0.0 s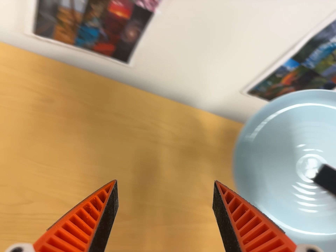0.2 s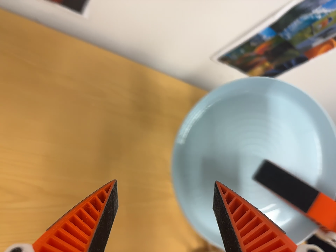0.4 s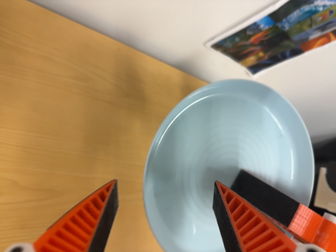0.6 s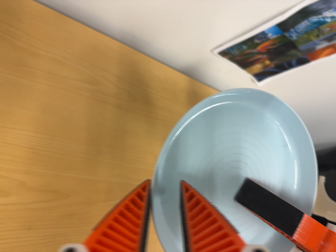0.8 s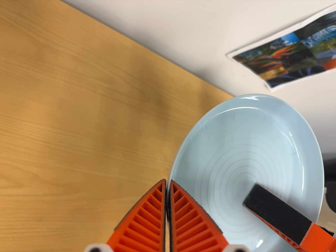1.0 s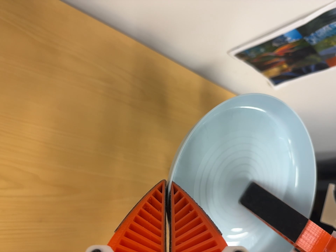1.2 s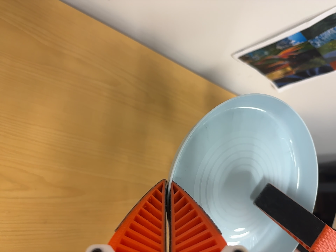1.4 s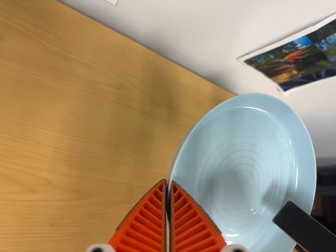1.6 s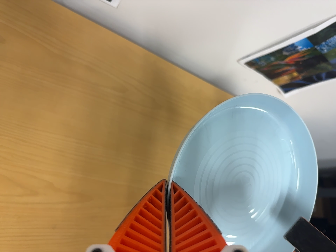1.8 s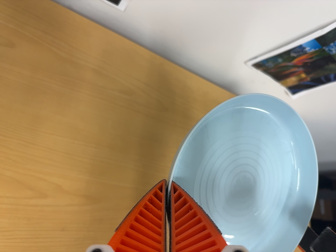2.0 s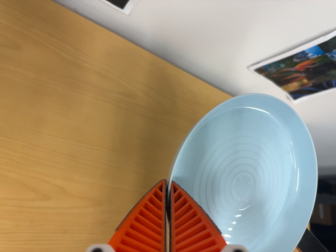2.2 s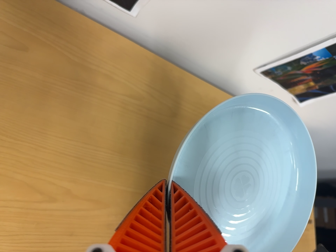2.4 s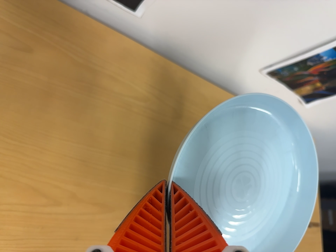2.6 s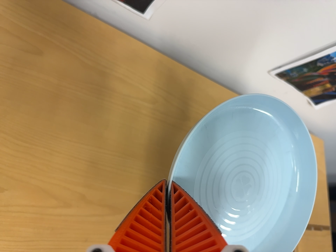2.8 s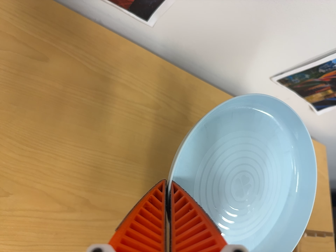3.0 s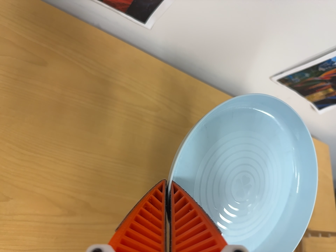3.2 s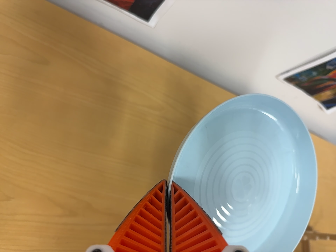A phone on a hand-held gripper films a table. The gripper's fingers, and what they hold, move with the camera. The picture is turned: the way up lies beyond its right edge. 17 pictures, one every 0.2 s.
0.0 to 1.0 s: The camera travels toward the top of its view and forward, about 10 cm. Its aim tips toward the bottom of its view by about 15 degrees. It rolls about its line of sight by about 10 degrees, and the scene rotates clockwise.
1.0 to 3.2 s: The camera shifts only a little, or ends up much as it began.
The film runs backward here.
